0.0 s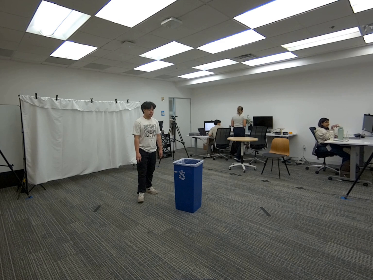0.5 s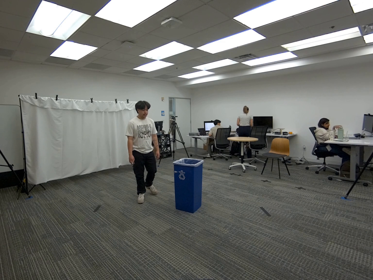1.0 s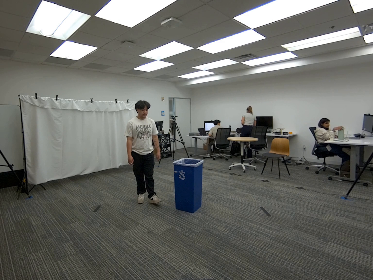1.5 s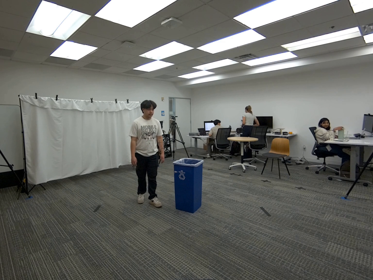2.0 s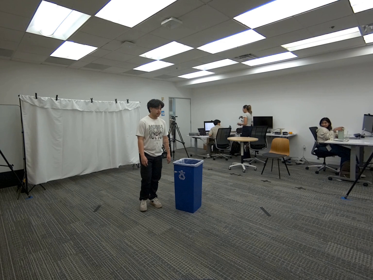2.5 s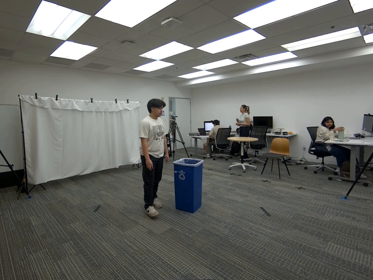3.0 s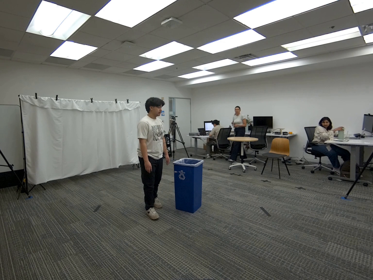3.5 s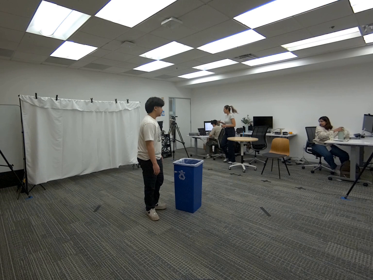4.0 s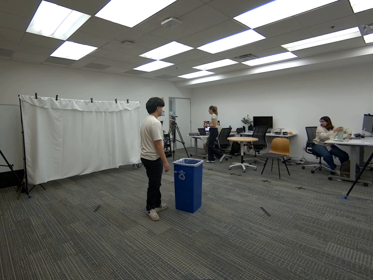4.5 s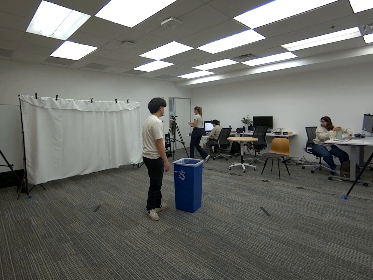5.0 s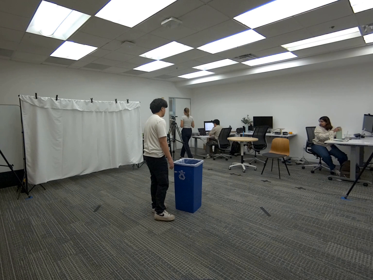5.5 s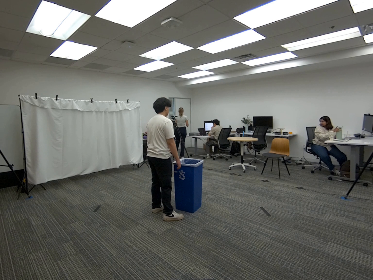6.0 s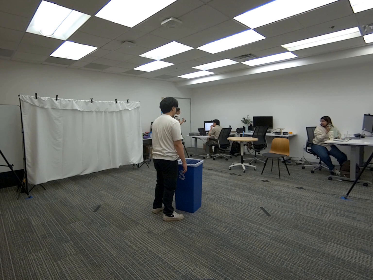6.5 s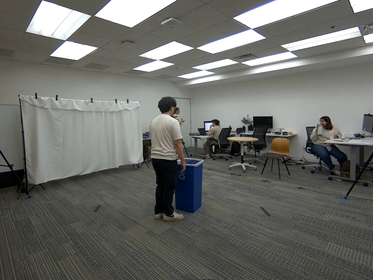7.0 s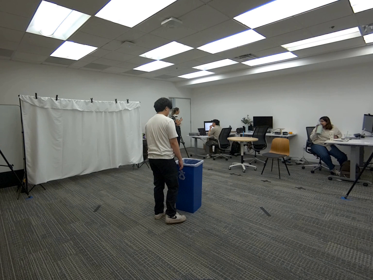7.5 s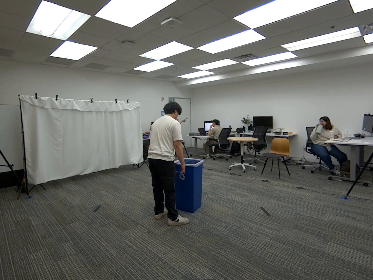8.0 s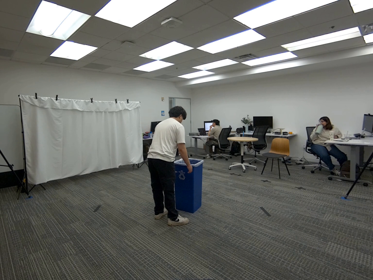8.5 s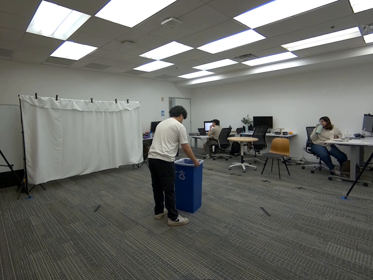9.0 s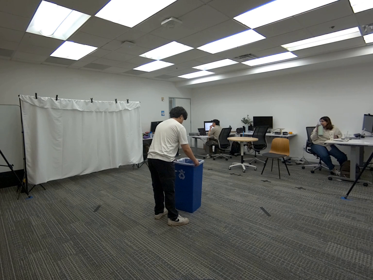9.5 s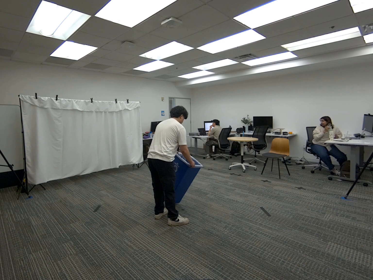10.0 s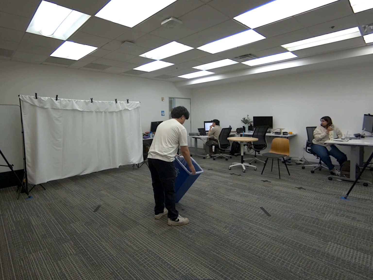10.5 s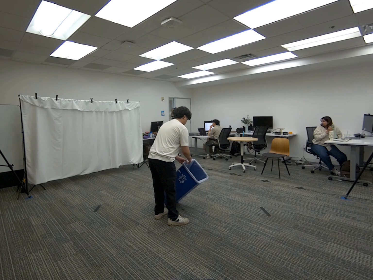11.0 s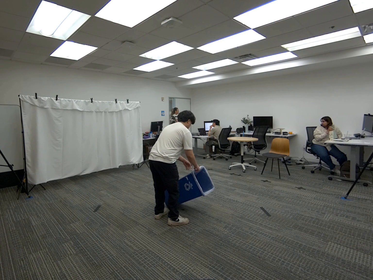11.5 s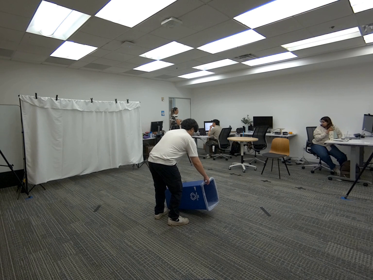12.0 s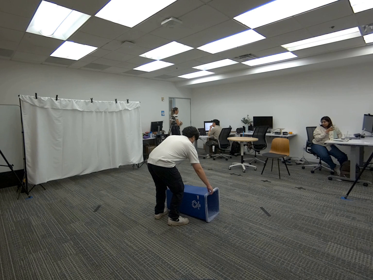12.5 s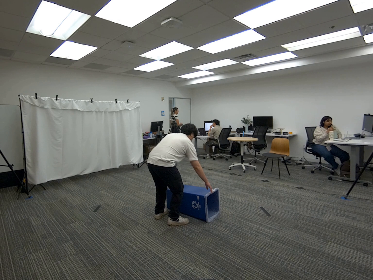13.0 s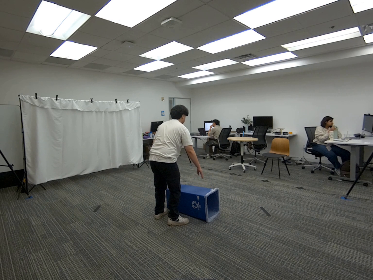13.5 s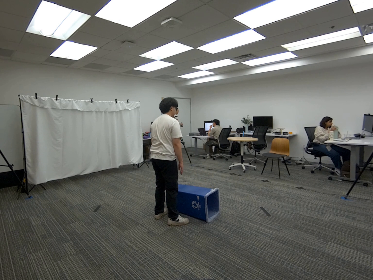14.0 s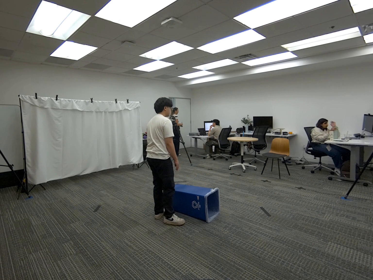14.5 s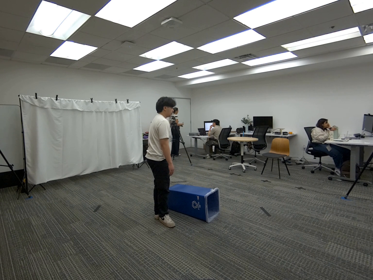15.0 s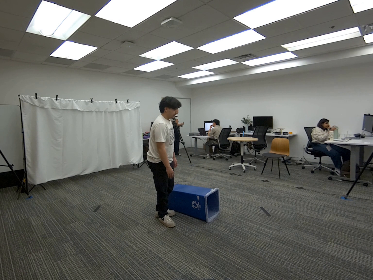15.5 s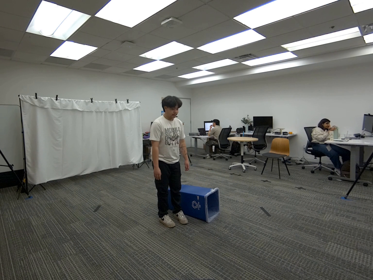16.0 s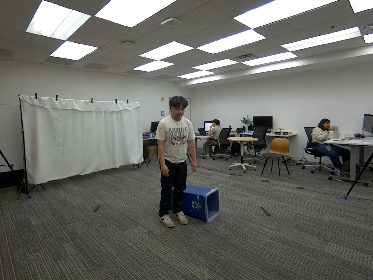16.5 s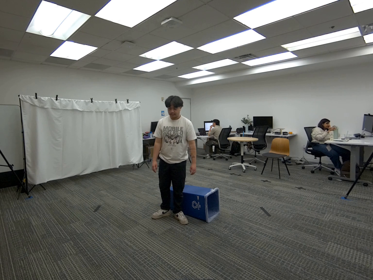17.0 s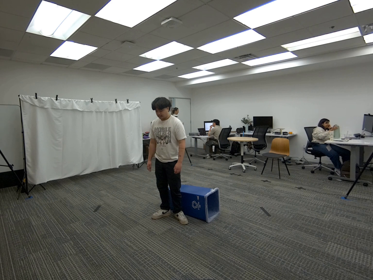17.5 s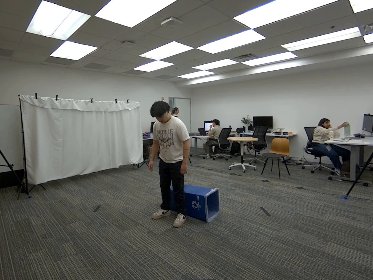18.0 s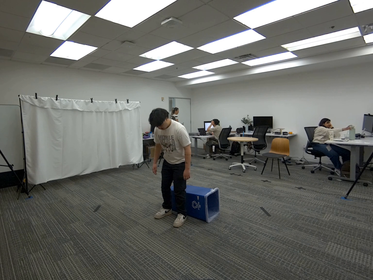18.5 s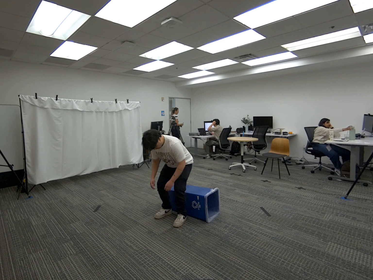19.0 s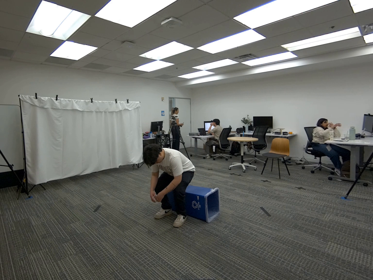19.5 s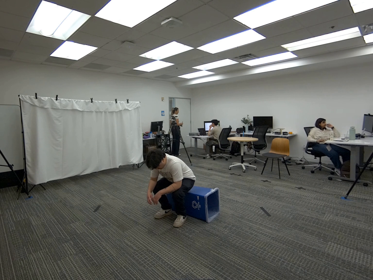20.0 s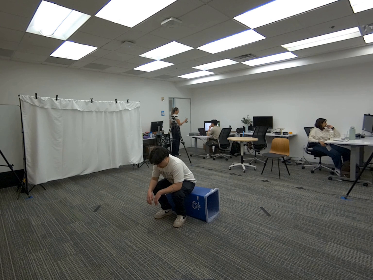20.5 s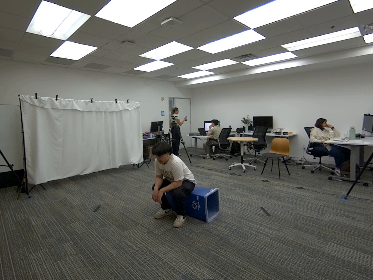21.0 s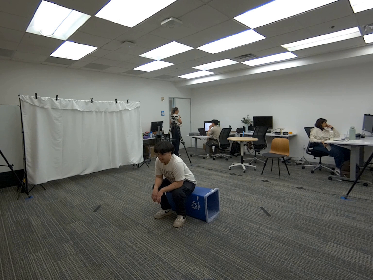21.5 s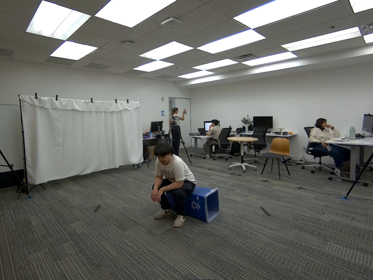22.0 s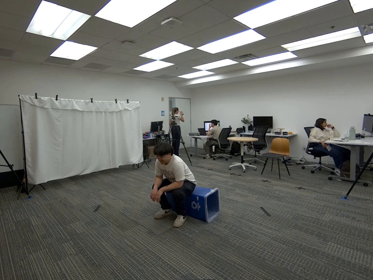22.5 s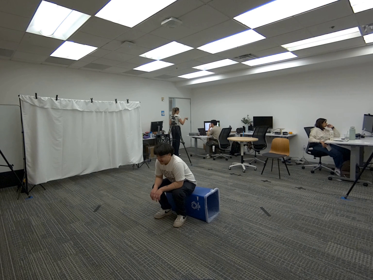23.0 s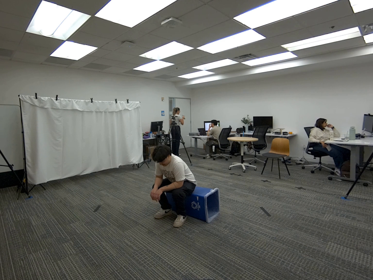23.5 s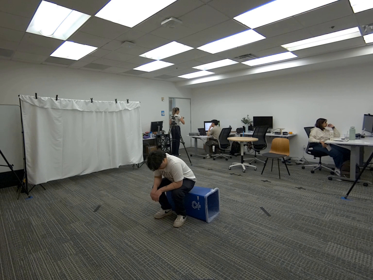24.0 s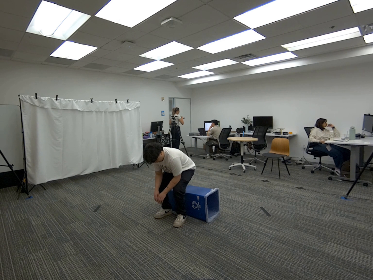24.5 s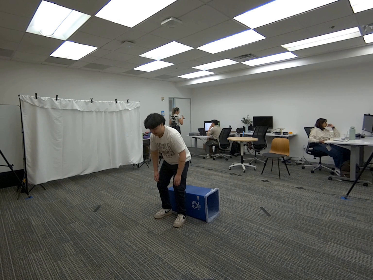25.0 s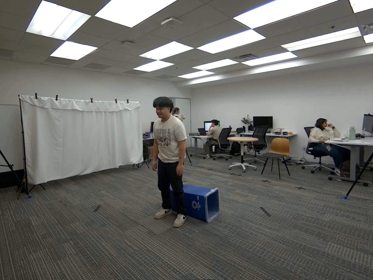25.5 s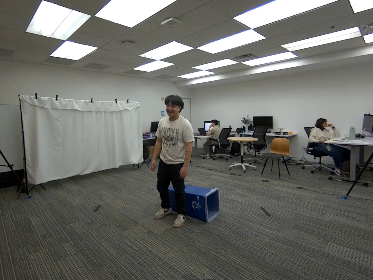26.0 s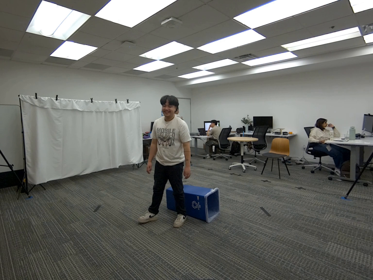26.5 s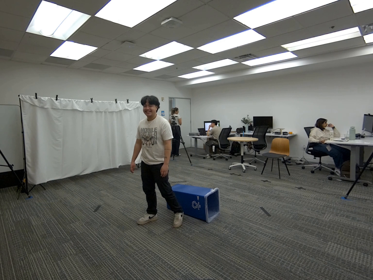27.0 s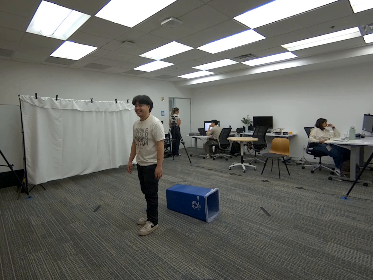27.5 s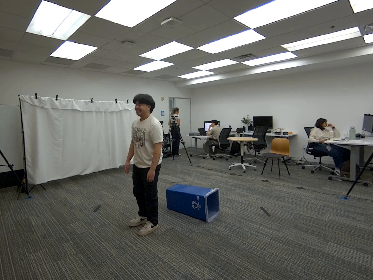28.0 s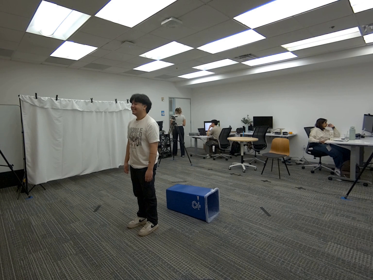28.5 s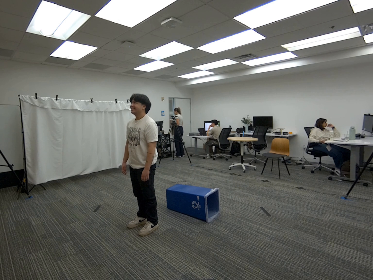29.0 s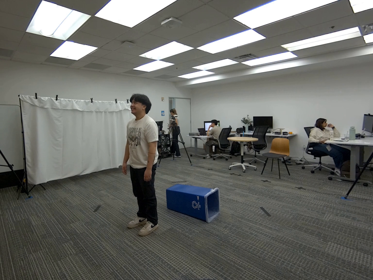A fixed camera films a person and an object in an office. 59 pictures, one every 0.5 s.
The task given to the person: Walk over to the blue trash can. Rotate it on its side. Sit on the side of the side of the trash can lightly. Stand up when finished.
